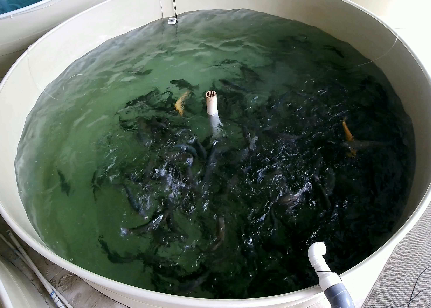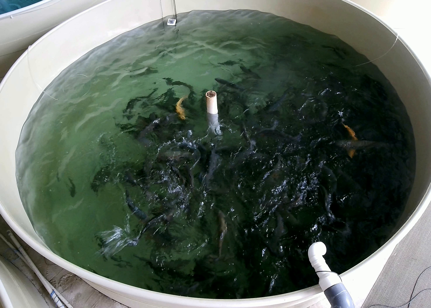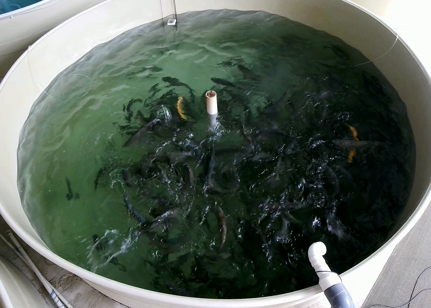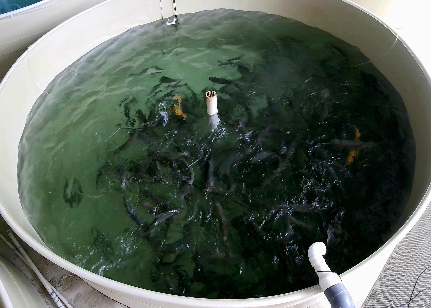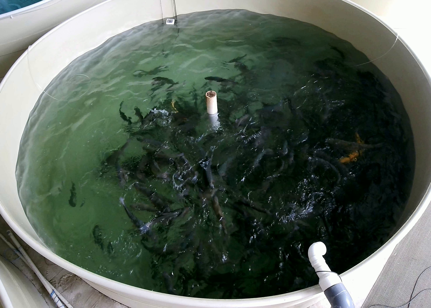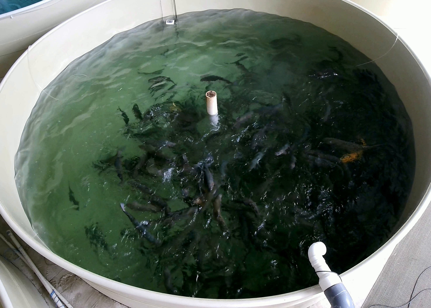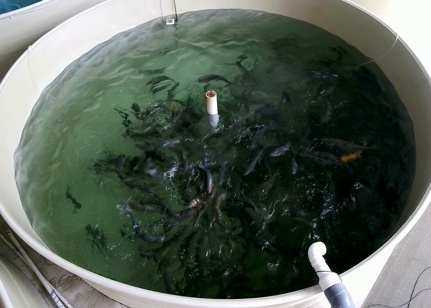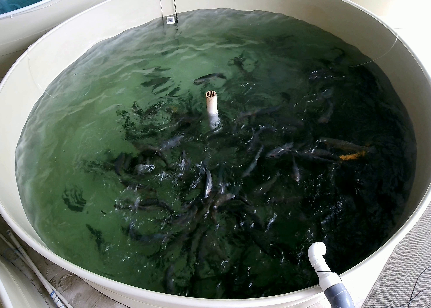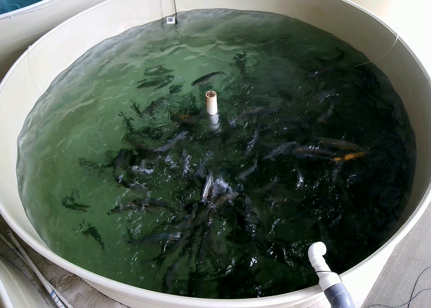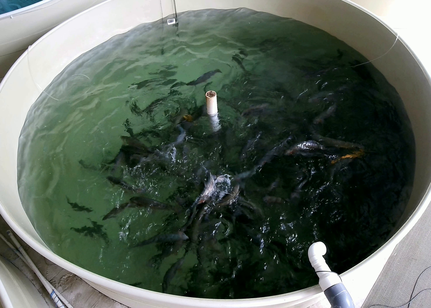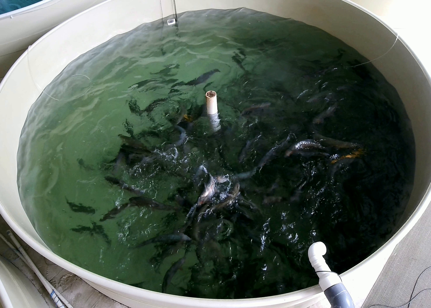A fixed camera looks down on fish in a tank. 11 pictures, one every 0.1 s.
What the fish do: Weak feeding.
